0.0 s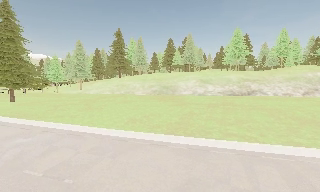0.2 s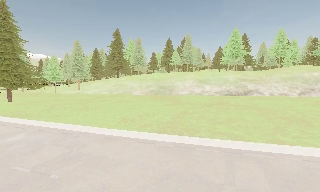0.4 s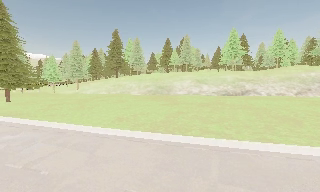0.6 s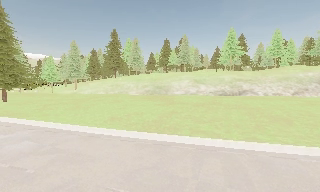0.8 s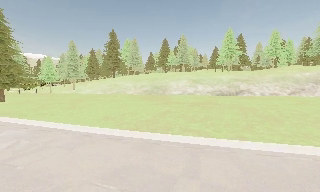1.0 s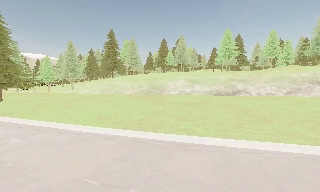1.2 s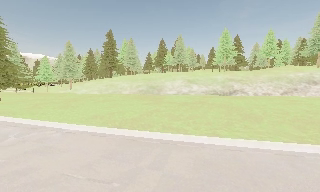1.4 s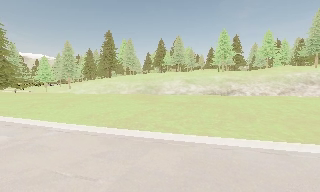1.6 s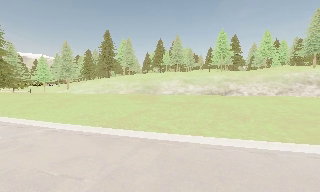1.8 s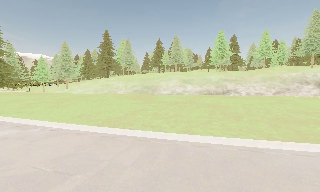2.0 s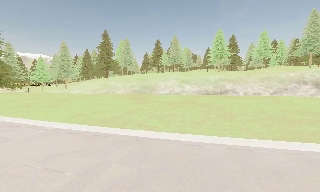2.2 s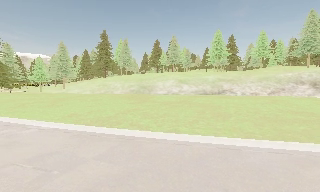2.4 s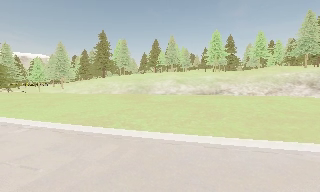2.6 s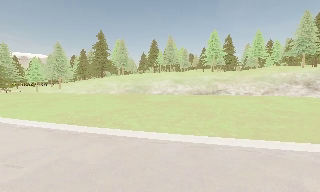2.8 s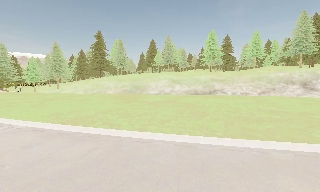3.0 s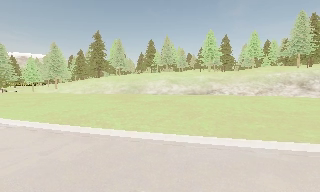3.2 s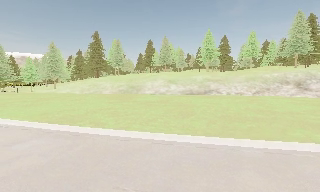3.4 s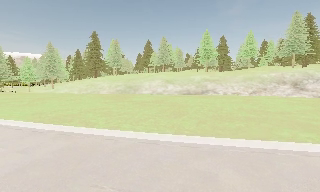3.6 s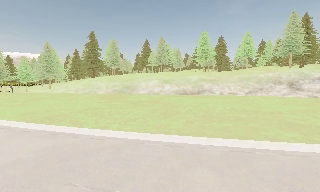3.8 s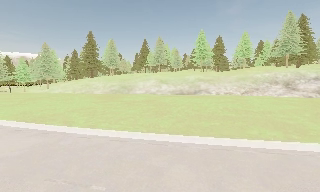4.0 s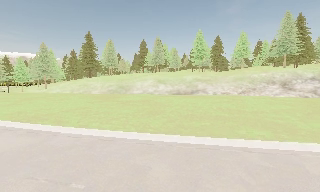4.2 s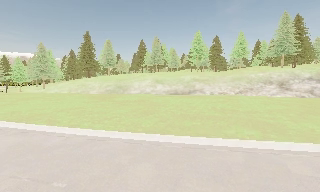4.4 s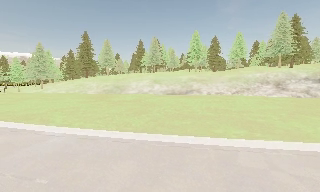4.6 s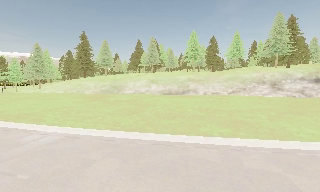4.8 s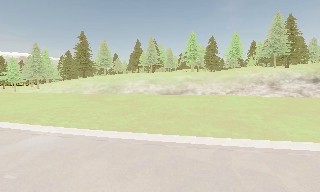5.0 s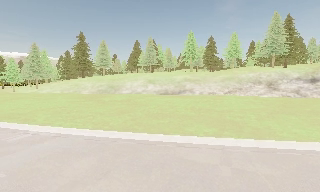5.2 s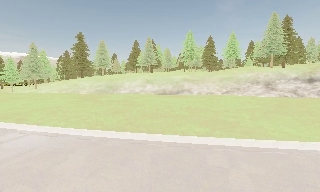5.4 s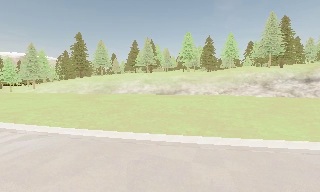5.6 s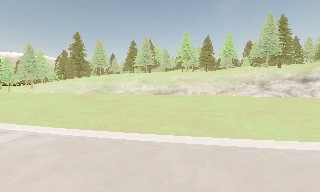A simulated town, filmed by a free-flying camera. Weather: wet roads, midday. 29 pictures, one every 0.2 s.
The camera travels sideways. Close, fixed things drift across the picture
to the left.
0.0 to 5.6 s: The camera travels to its right, about 16 m, so close, fixed things drift to the left.
The film runs backward here.
